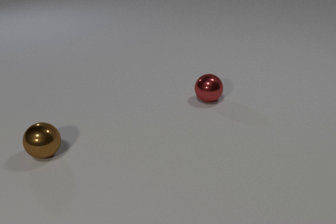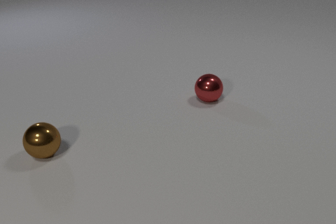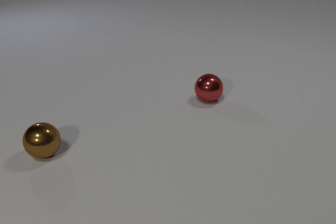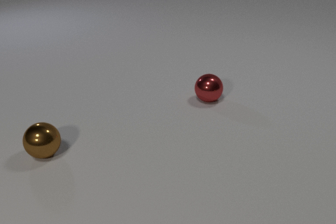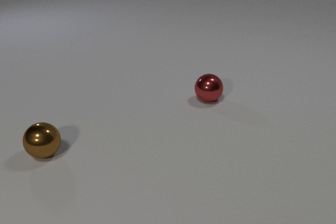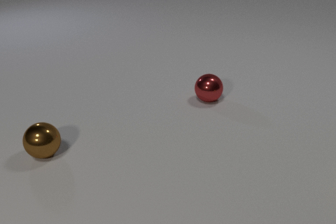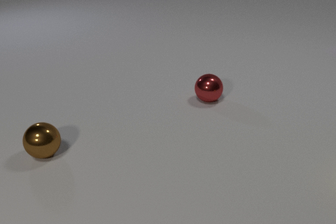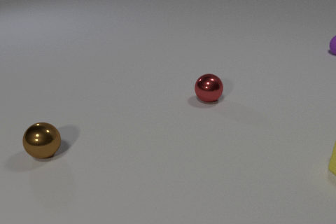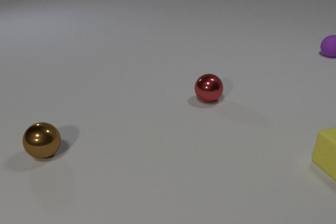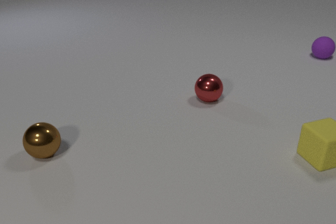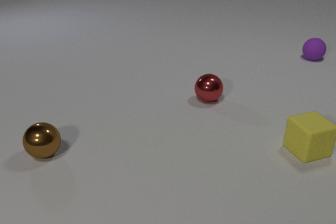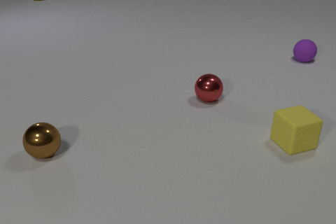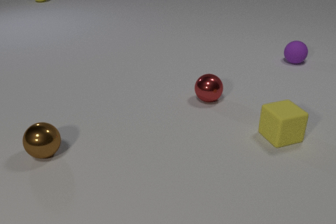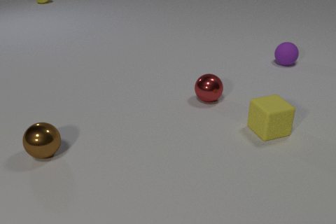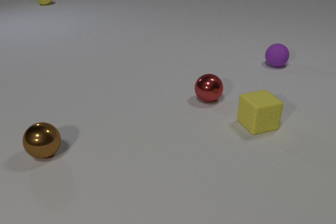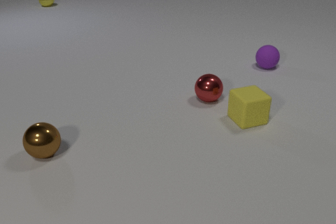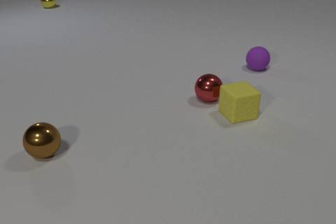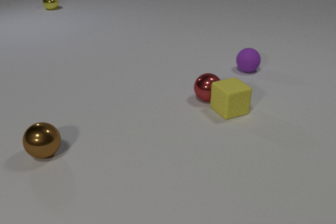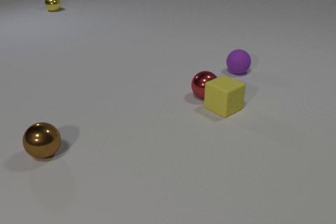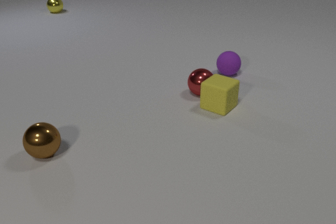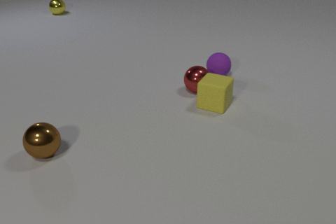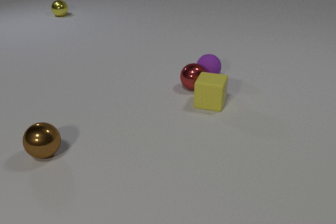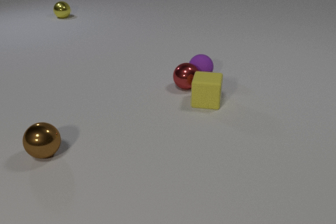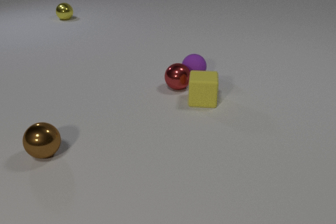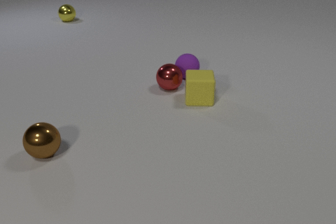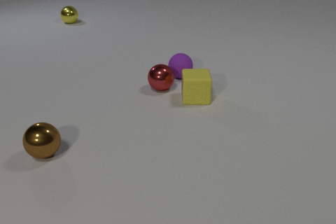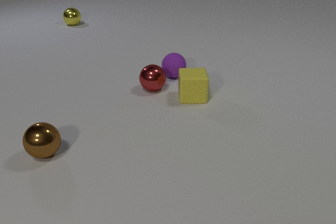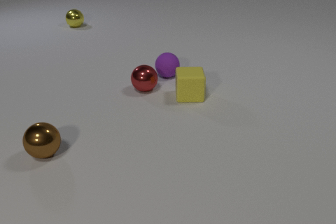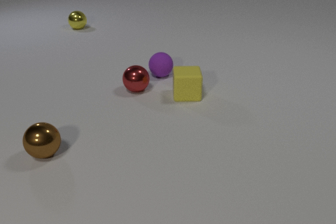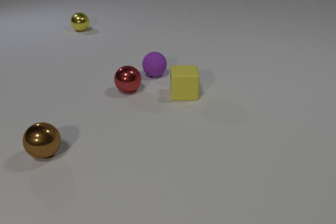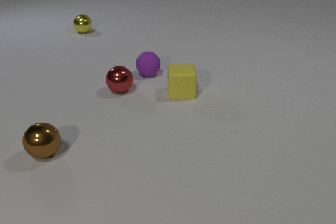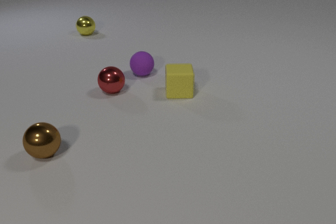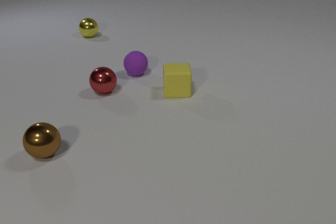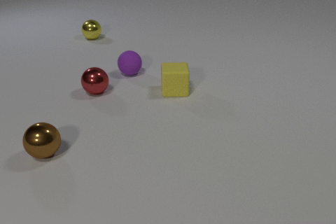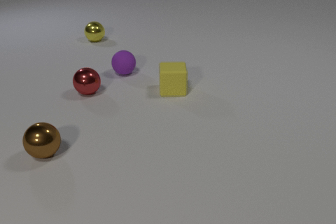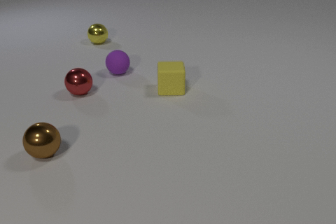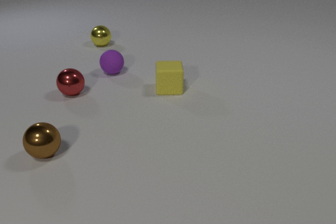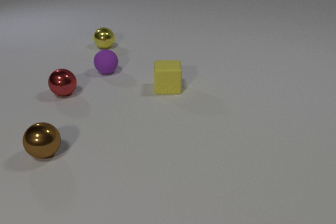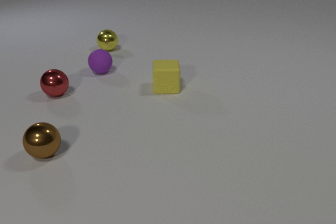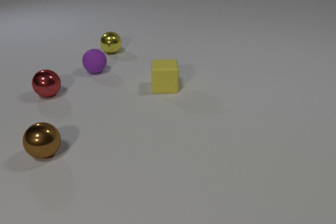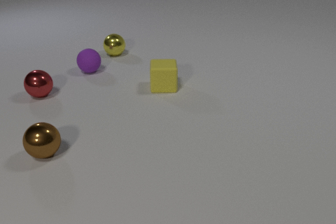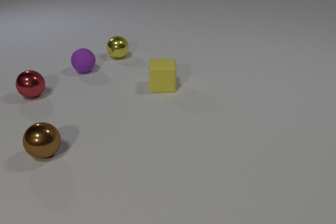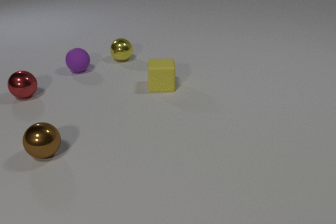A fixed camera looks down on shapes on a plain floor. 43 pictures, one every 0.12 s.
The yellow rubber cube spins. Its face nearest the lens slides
to the right.
The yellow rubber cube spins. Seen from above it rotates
counterclockwise.
0.00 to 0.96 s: The yellow rubber cube comes in at the right edge, slides to the left and away from the camera. The purple rubber sphere comes in at the right edge, rolls toward the camera and to the left.
0.96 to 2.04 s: The yellow rubber cube slides to the left and away from the camera. The yellow metal sphere comes in at the top edge, rolls toward the camera. The purple rubber sphere rolls to the left and toward the camera. The yellow rubber cube and the red metal sphere collide.
2.04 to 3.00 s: The yellow rubber cube slides to the left and away from the camera, spins so that its near face slides to the right, counterclockwise seen from above. The red metal sphere rolls to the left and away from the camera. The yellow metal sphere rolls toward the camera. The purple rubber sphere rolls to the left. The red metal sphere and the purple rubber sphere collide.
3.00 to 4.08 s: The yellow rubber cube slides to the left and away from the camera. The red metal sphere rolls to the left. The yellow metal sphere rolls toward the camera. The purple rubber sphere rolls to the left.
4.08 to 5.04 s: The yellow rubber cube slides to the left and away from the camera. The red metal sphere rolls to the left. The yellow metal sphere rolls toward the camera and to the right. The purple rubber sphere rolls to the left.
How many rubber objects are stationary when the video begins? 0.
How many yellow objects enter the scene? 2.
How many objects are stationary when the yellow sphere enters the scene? 2.
